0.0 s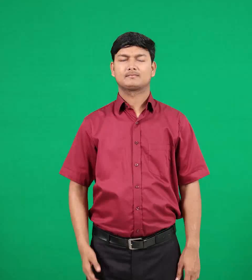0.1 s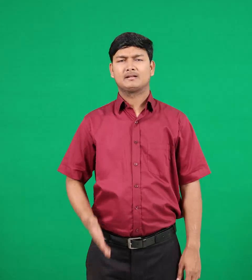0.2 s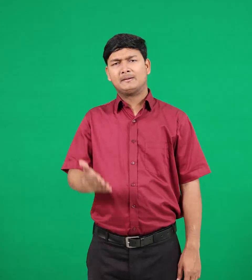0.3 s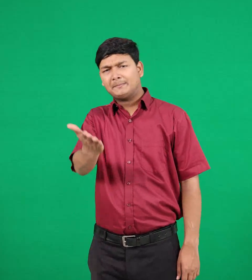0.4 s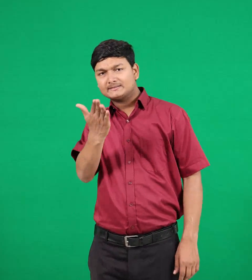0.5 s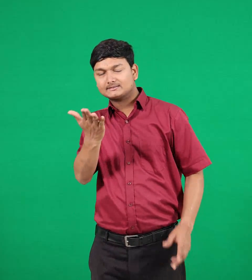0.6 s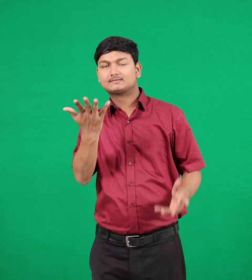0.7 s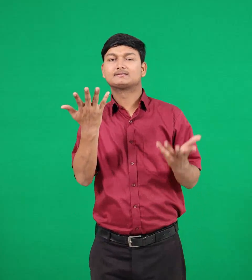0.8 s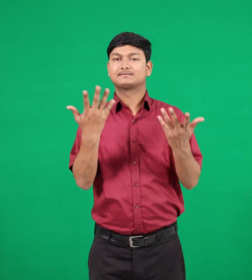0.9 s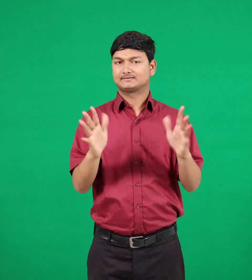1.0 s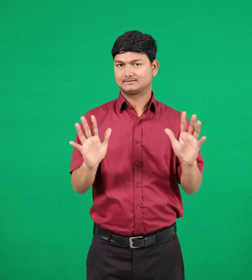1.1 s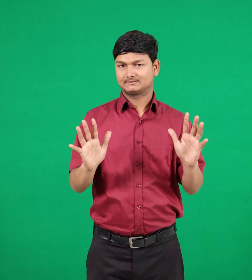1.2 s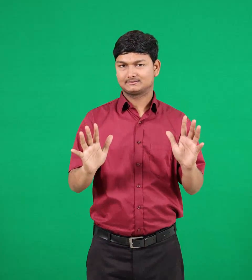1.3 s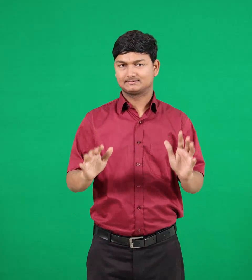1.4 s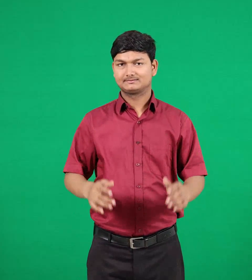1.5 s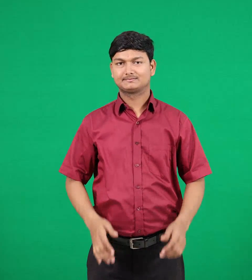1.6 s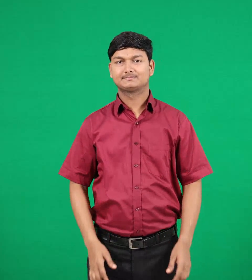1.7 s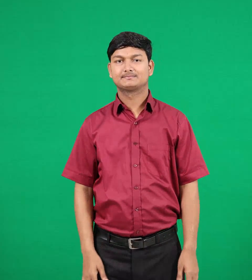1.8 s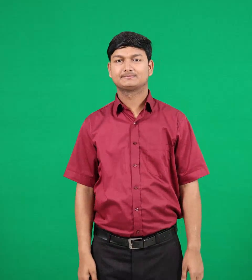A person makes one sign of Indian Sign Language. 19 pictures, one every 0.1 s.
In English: slapped
